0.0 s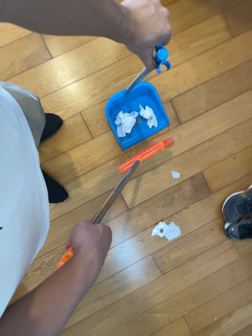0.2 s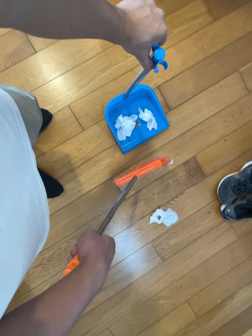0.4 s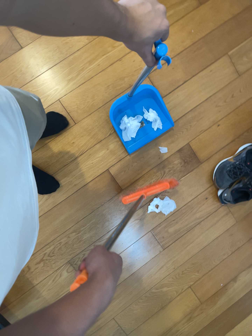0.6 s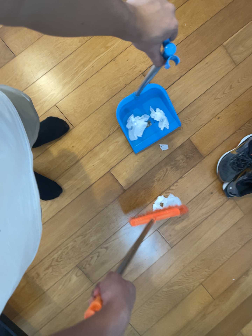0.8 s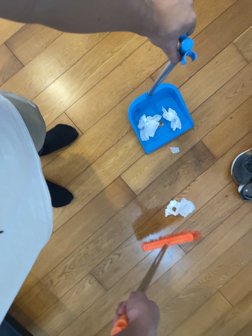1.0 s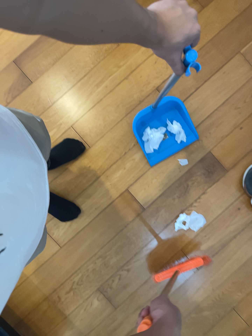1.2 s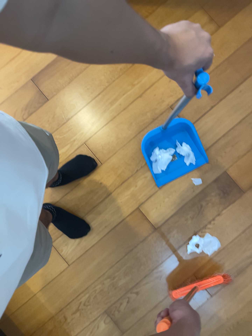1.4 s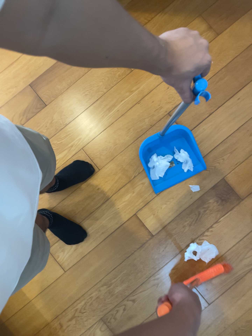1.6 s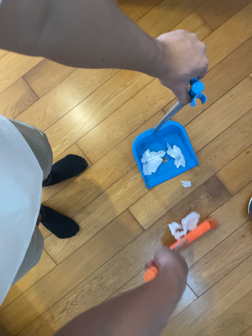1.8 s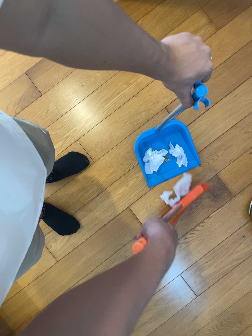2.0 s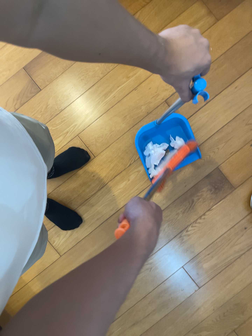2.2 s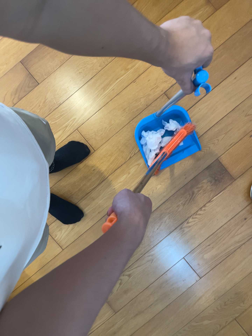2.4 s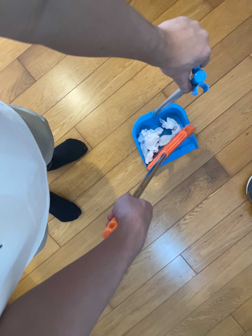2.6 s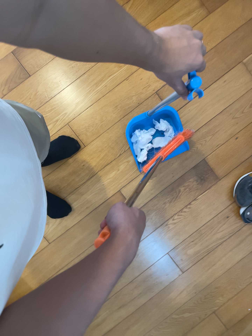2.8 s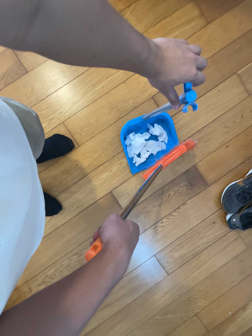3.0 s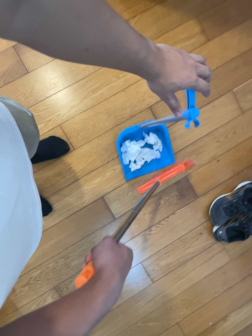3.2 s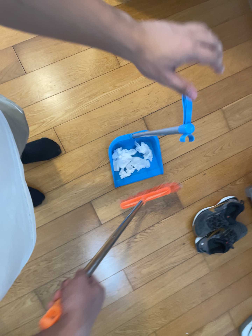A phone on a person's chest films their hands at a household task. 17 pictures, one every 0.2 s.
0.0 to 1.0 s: The camera travels to its right, about 12 cm. It rolls about its line of sight by about 15 degrees, and the scene rotates counterclockwise.
1.0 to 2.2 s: The camera shifts only a little, or ends up much as it began.
2.2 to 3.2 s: The camera pans to its right by about 10 degrees. It travels to its left and backward, about 12 cm. It rolls about its line of sight by about 15 degrees, and the scene rotates clockwise.
The film runs forward here.
